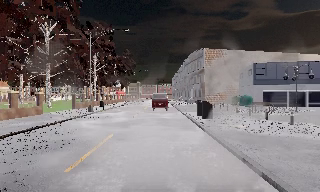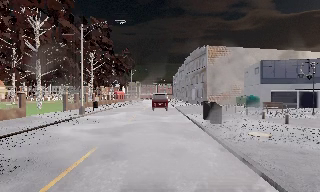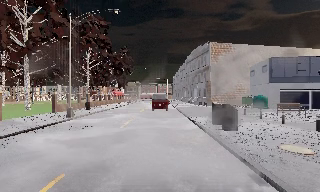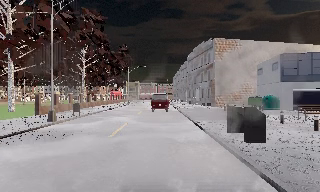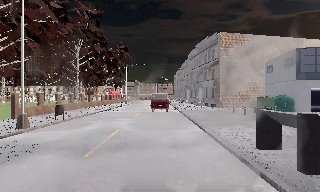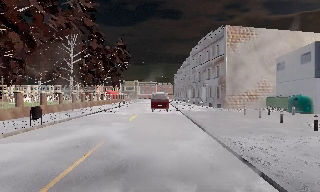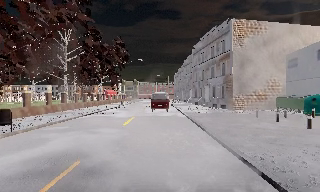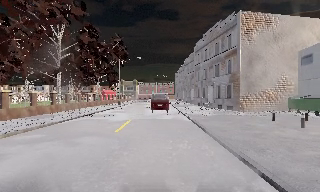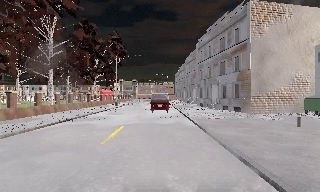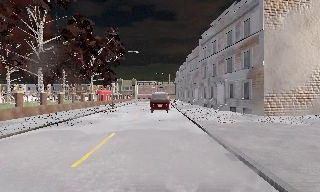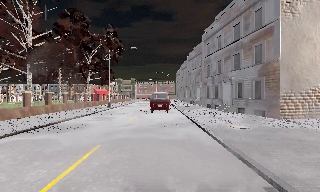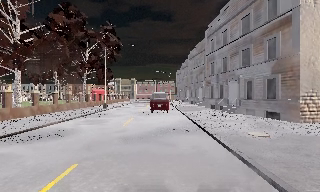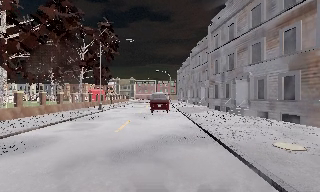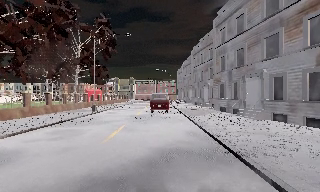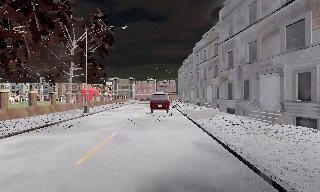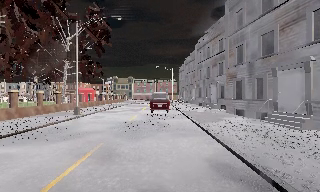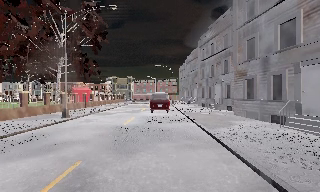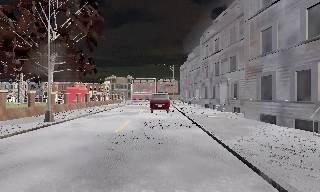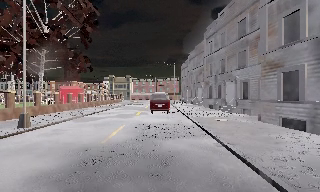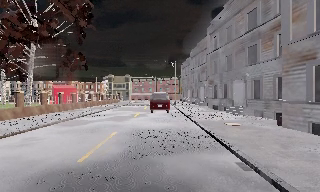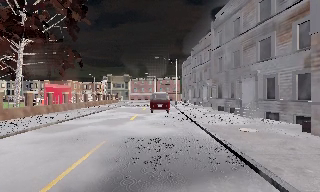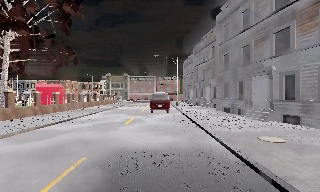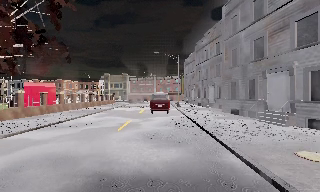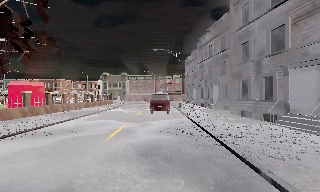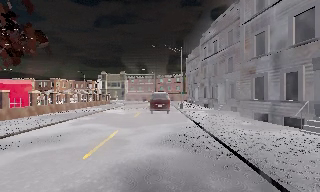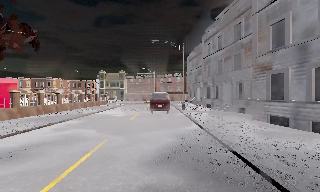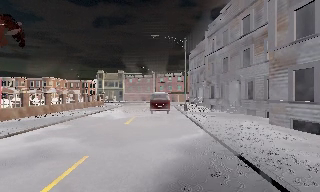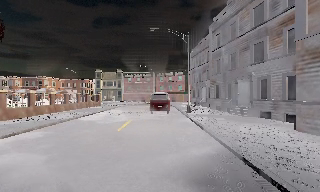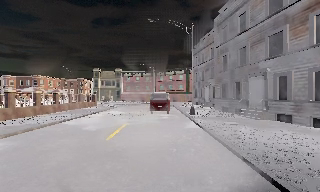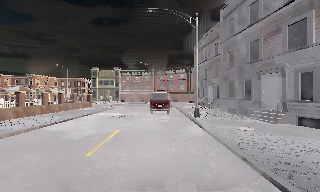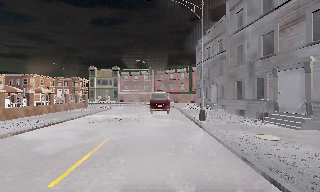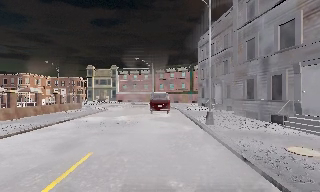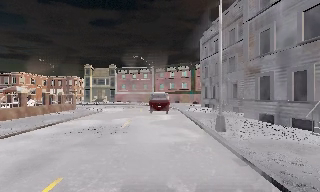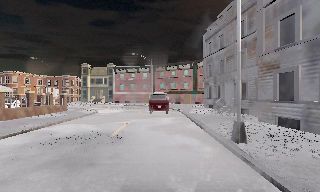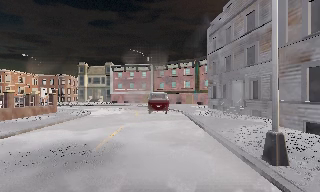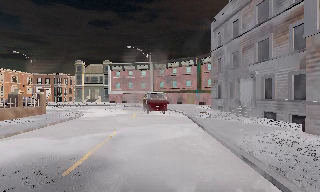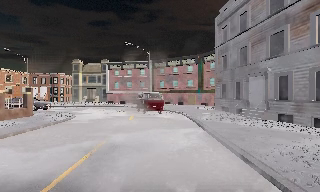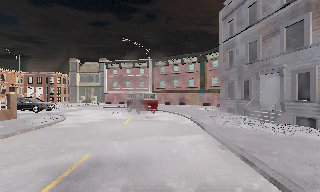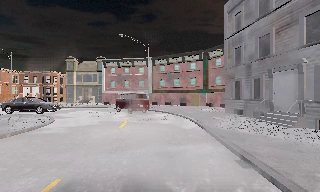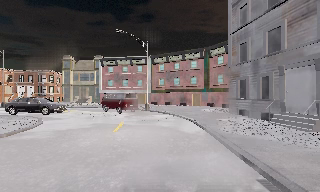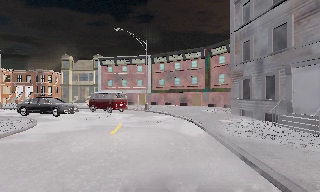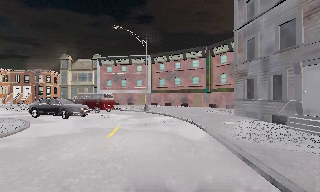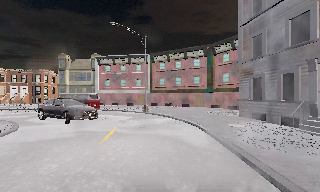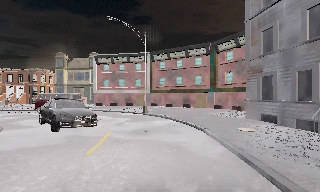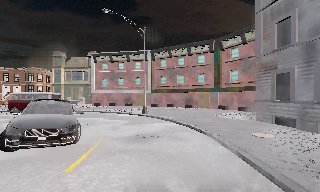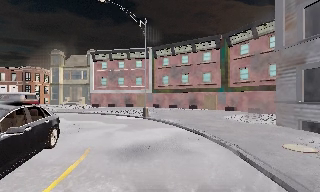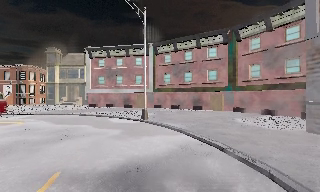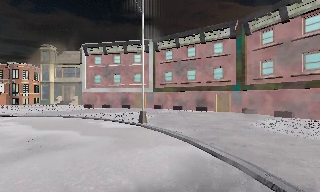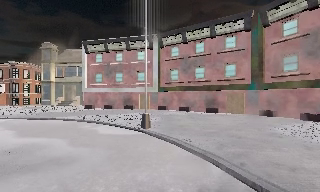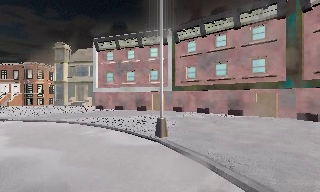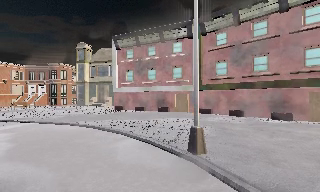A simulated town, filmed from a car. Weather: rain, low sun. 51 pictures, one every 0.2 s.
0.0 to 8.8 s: The camera travels forward, about 65 m, so what stands in front looms larger.
8.8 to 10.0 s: The camera swings to its left by about 15 degrees, and the scene slides to the right. It travels forward, about 9 m, so what stands in front looms larger.
The film runs forward here.
